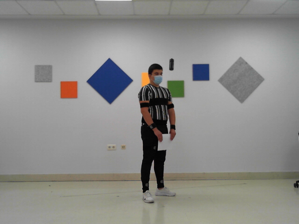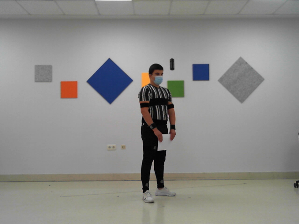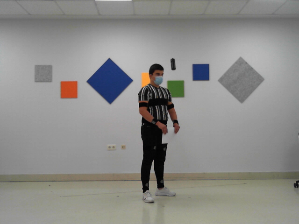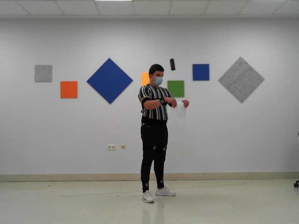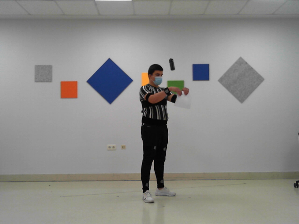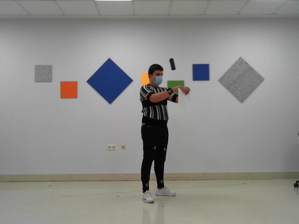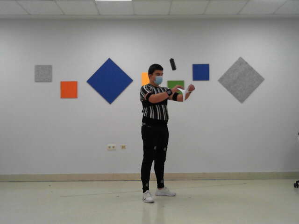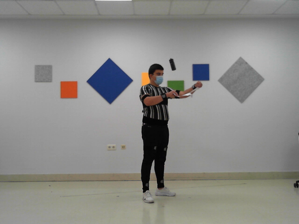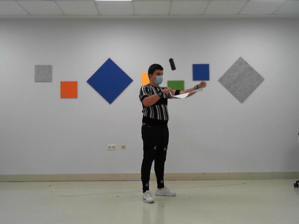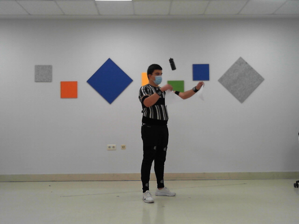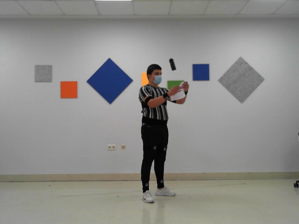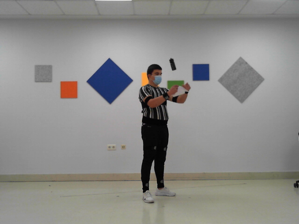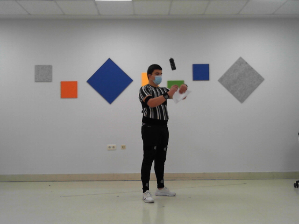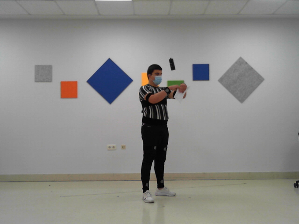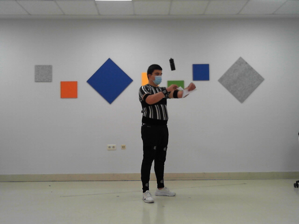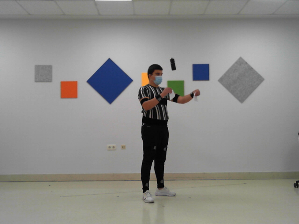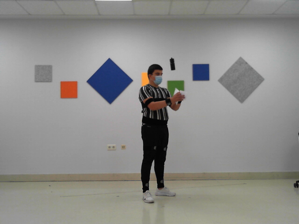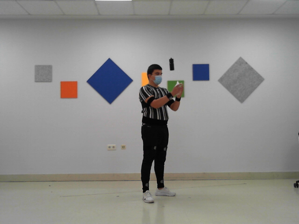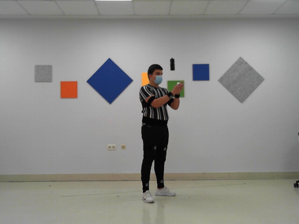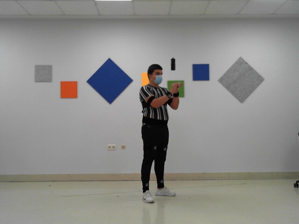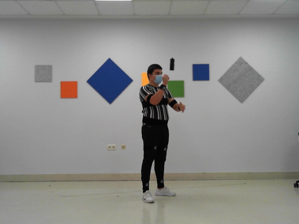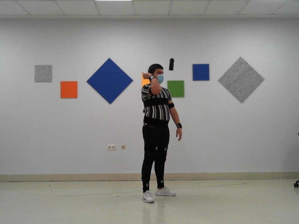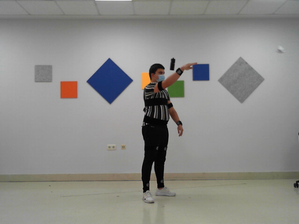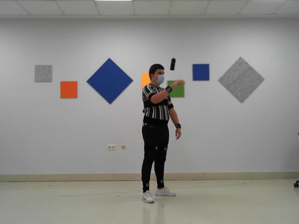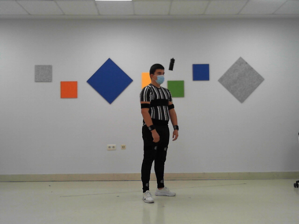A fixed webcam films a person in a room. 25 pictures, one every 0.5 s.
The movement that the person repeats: Tear a paper in 4 pieces, make a ball and throw it.
